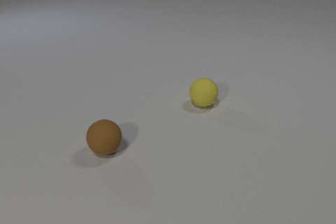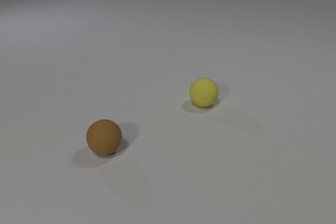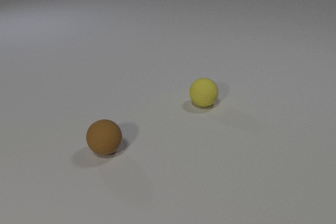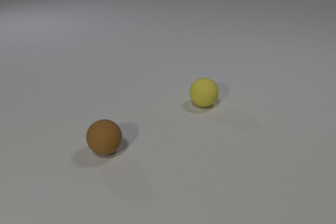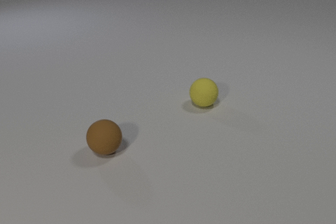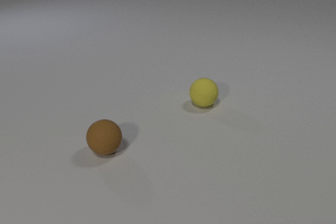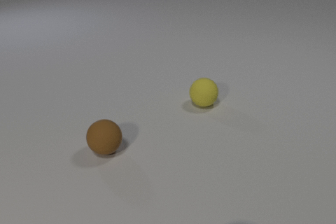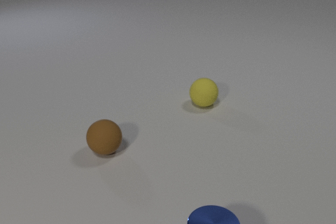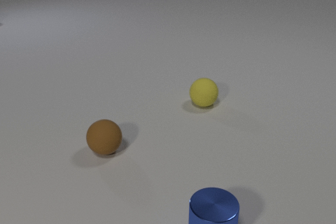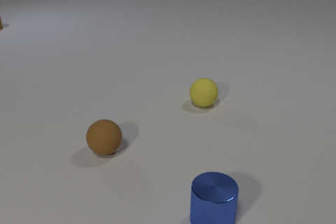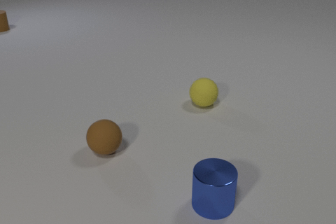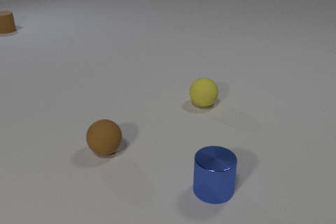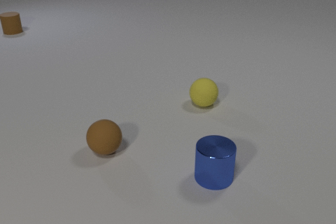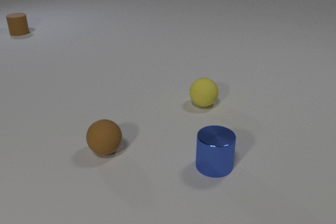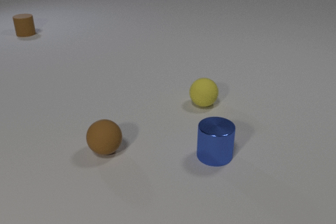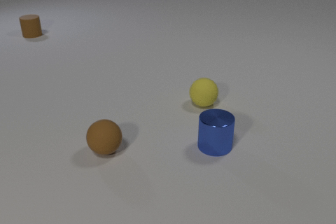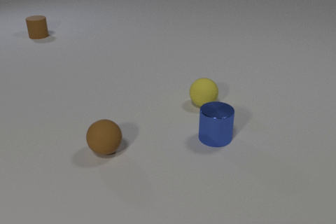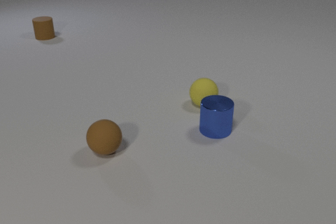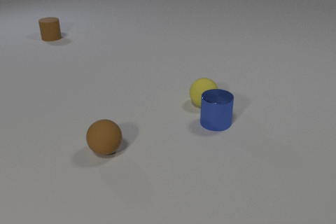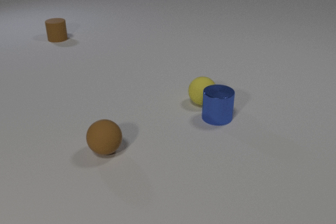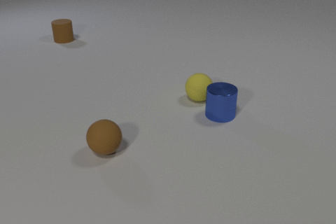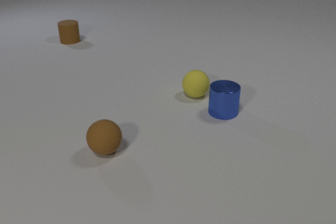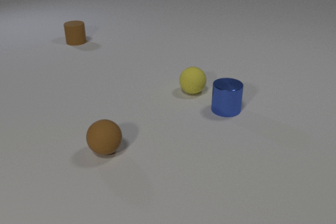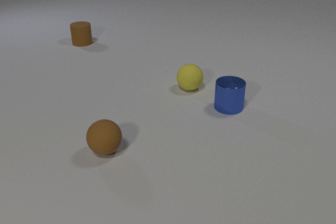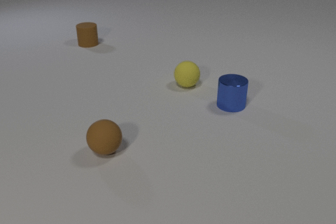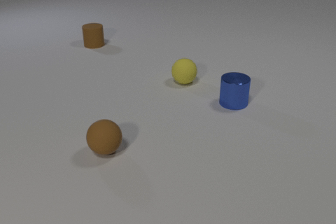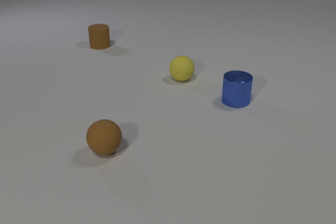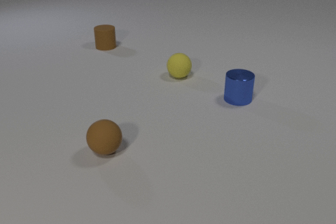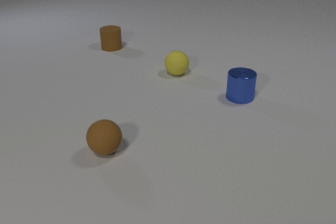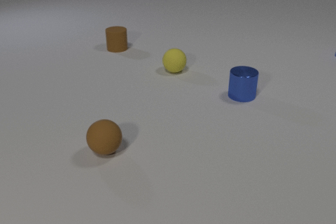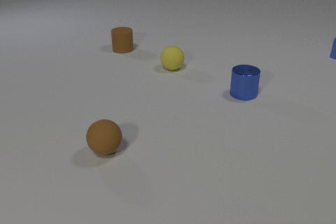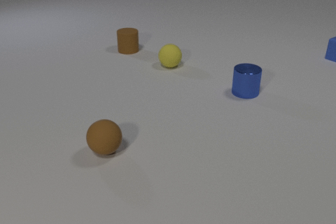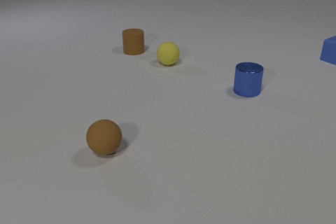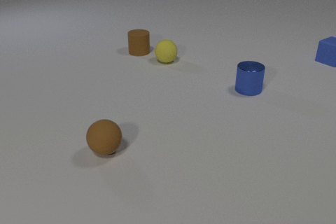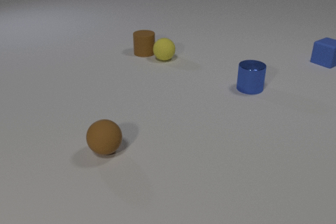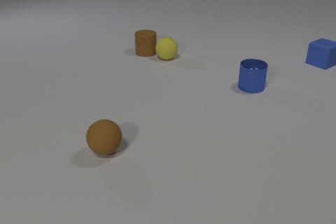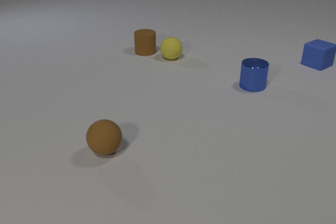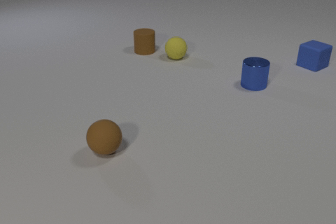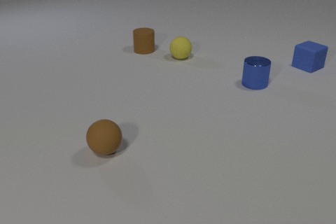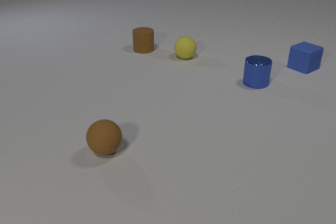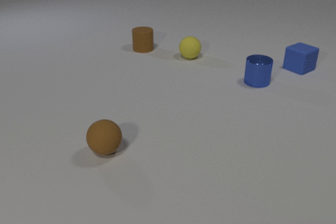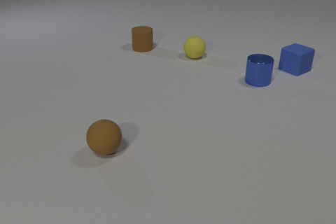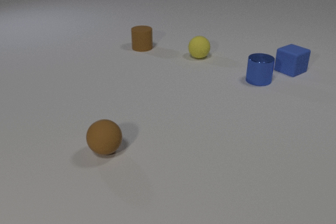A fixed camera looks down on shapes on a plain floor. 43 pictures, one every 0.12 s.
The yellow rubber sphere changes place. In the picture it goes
away from the camera.
The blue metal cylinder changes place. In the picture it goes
away from the camera.
0.00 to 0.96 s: The blue metal cylinder comes in at the bottom edge, slides away from the camera.
0.96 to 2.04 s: The blue metal cylinder slides away from the camera. The brown rubber cylinder comes in at the left edge, slides to the right and toward the camera.
2.04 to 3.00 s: The blue metal cylinder slides away from the camera. The yellow rubber sphere rolls away from the camera and to the left. The brown rubber cylinder slides to the right and toward the camera. The blue metal cylinder and the yellow rubber sphere collide.
3.00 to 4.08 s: The blue metal cylinder slides away from the camera and to the right. The yellow rubber sphere rolls away from the camera. The blue rubber cube comes in at the right edge, slides toward the camera and to the left. The brown rubber cylinder slides to the right and toward the camera.
4.08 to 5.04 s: The blue metal cylinder slides away from the camera. The yellow rubber sphere rolls to the right. The blue rubber cube slides toward the camera and to the left. The brown rubber cylinder slides away from the camera. The yellow rubber sphere and the brown rubber cylinder collide.
How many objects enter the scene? 3.
How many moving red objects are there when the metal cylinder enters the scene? 0.
What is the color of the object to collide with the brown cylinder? yellow.
